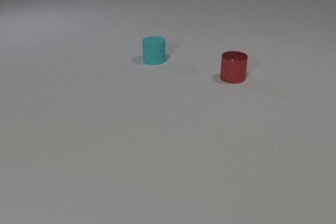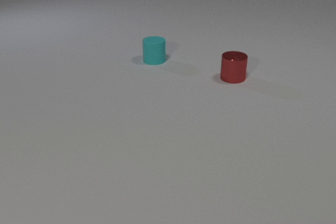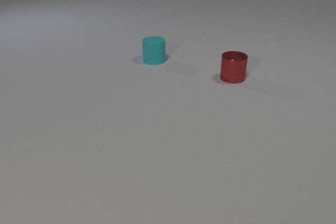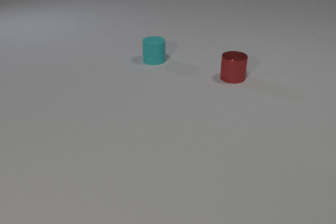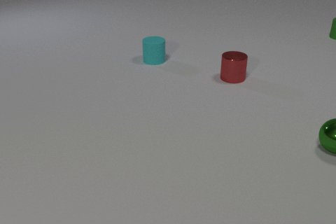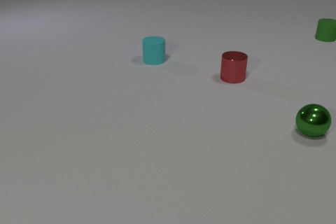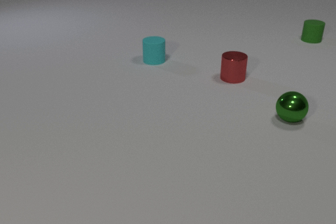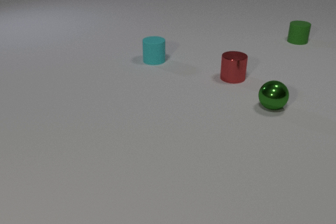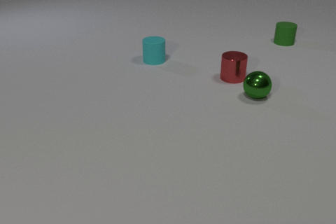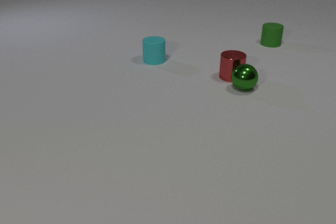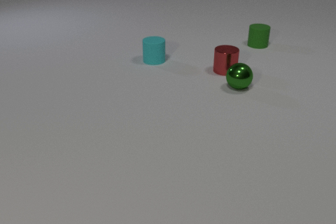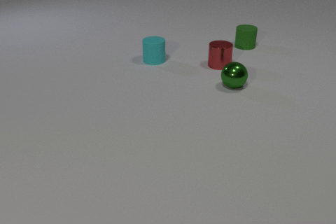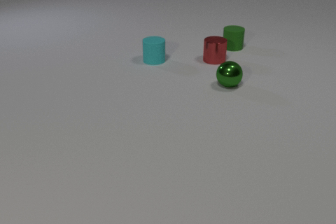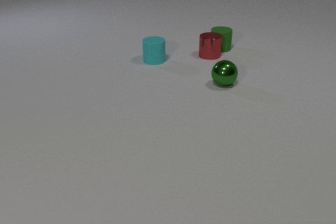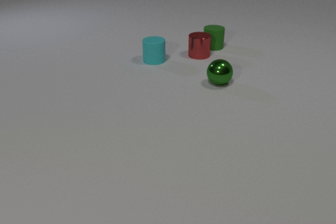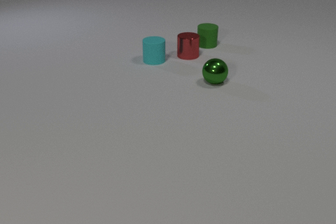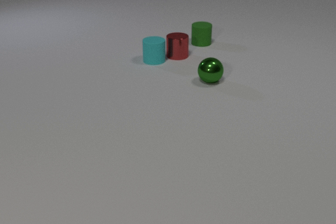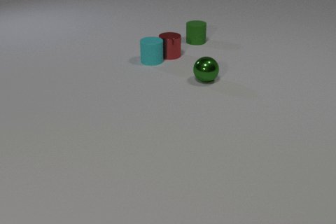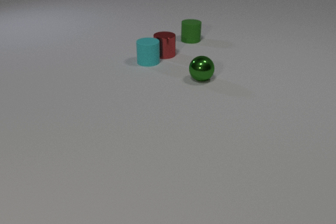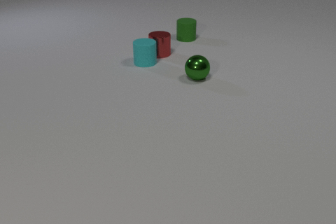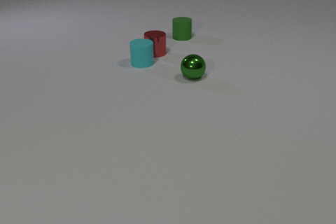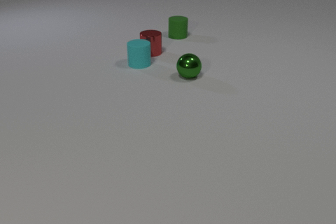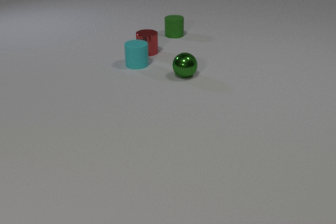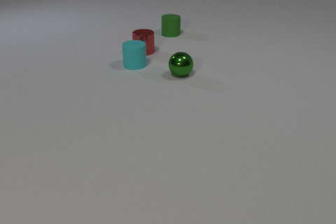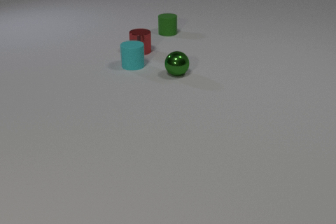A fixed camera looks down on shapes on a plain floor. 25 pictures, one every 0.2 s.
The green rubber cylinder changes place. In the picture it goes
to the left.
0.0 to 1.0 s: The green metal sphere comes in at the right edge, rolls to the left and away from the camera. The green rubber cylinder comes in at the right edge, slides to the left and toward the camera.
1.0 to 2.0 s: The green metal sphere rolls away from the camera and to the left. The red metal cylinder slides away from the camera and to the left. The green rubber cylinder slides to the left and toward the camera. The green metal sphere and the red metal cylinder collide.
2.0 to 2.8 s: The green metal sphere rolls to the left. The red metal cylinder slides away from the camera and to the left. The green rubber cylinder slides to the left. The red metal cylinder and the green rubber cylinder collide.
2.8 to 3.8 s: The green metal sphere rolls to the left. The red metal cylinder slides to the left. The green rubber cylinder slides to the left and away from the camera. The cyan rubber cylinder slides to the left and toward the camera. The red metal cylinder and the cyan rubber cylinder collide.
3.8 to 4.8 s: The green metal sphere rolls to the left and away from the camera. The red metal cylinder slides to the left and away from the camera. The green rubber cylinder slides to the left and away from the camera. The cyan rubber cylinder slides to the left and toward the camera.
How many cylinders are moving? 3.
What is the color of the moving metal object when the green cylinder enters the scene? green.
Are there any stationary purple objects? no.
